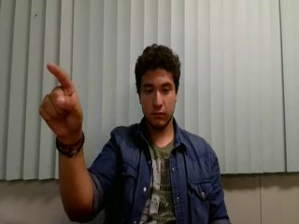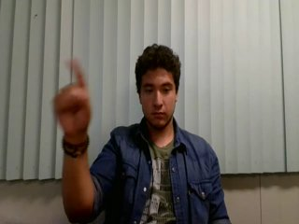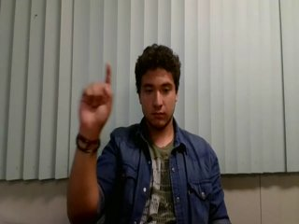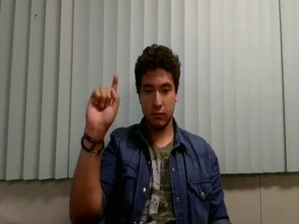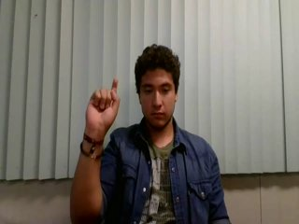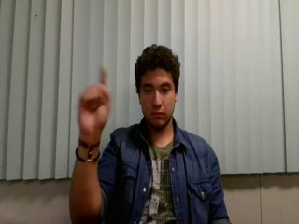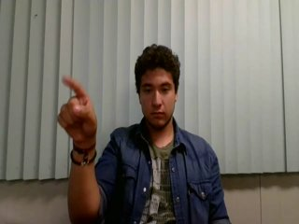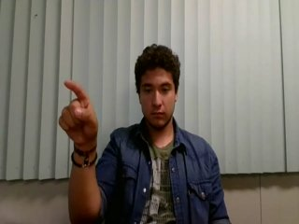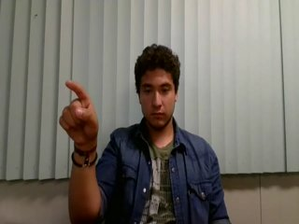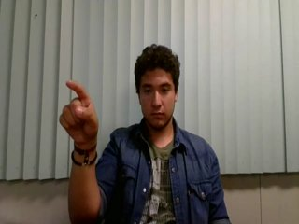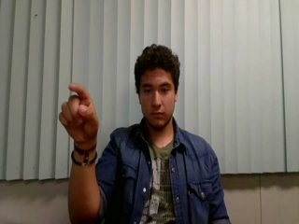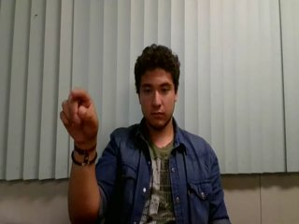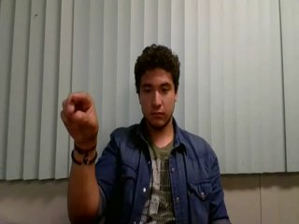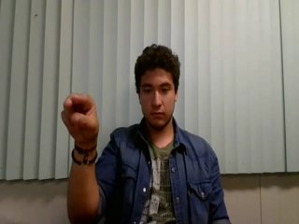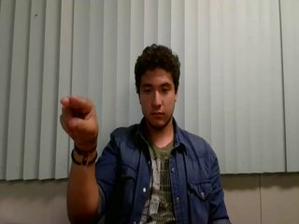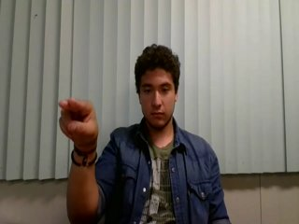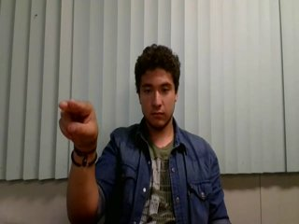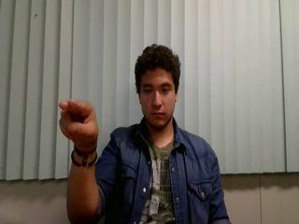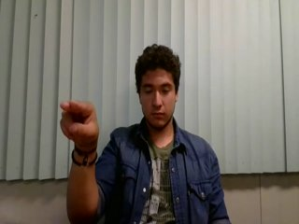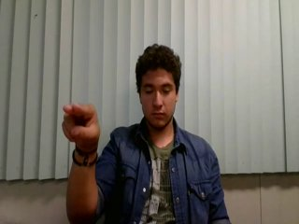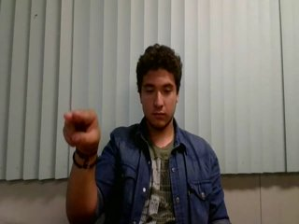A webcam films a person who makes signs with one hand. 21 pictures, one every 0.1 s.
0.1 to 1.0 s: Click with one finger.
1.1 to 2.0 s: Pointing with two fingers.
